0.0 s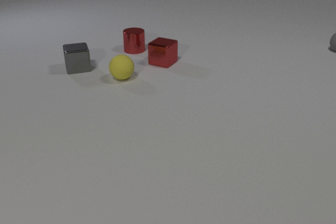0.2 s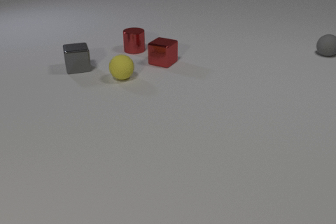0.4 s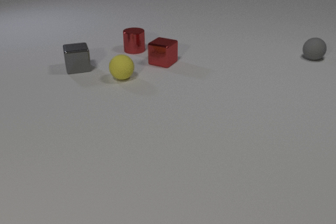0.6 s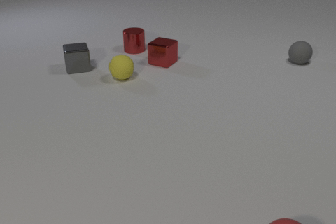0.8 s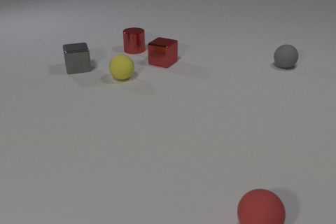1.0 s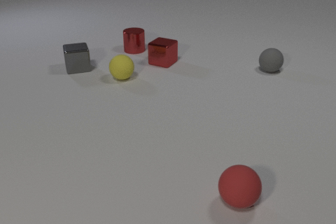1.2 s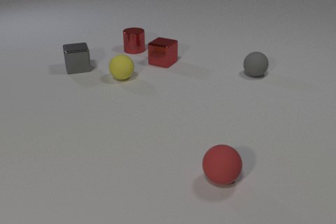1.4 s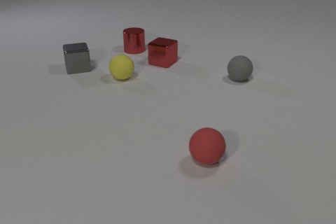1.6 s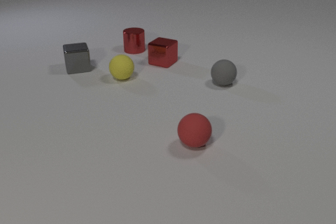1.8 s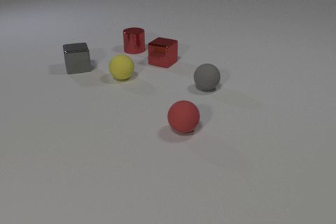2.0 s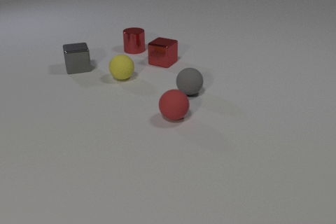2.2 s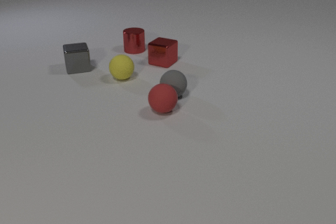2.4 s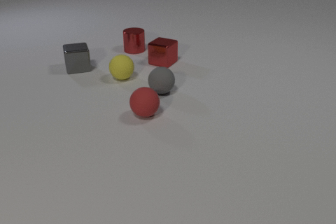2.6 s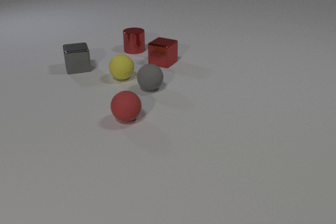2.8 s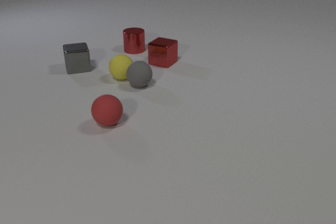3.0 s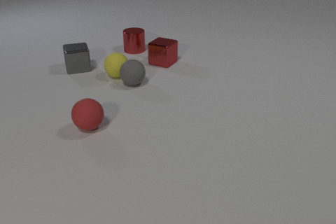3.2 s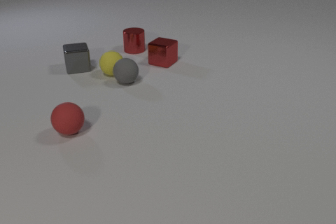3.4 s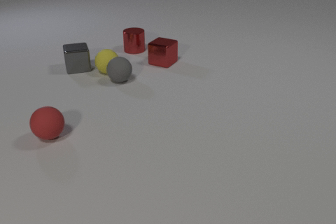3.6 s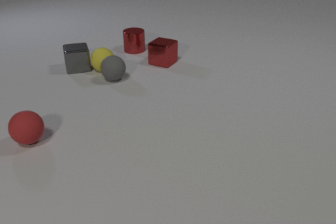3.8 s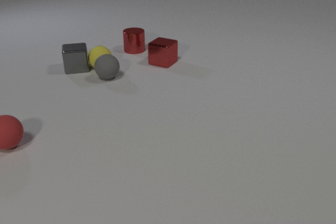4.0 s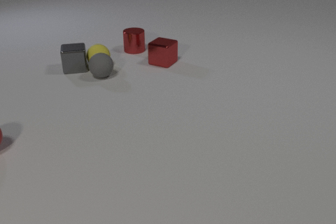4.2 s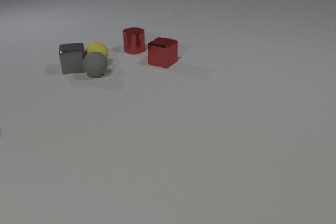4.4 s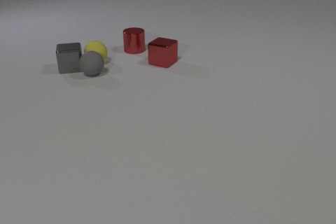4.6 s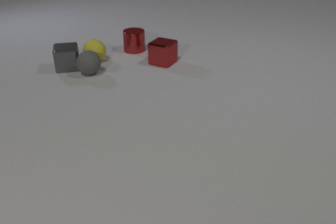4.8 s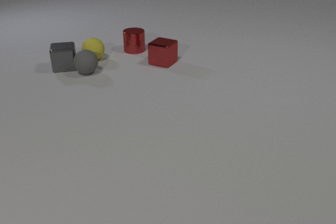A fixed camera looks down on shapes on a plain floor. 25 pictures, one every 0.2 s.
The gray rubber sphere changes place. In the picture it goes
to the left.
0.0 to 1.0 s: The red rubber sphere comes in at the bottom edge, rolls away from the camera and to the left. The gray rubber sphere rolls toward the camera and to the left.
1.0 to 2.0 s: The red rubber sphere rolls away from the camera and to the left. The gray rubber sphere rolls to the left and toward the camera.
2.0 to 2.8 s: The red rubber sphere rolls to the left. The gray rubber sphere rolls to the left. The red rubber sphere and the gray rubber sphere collide. The gray rubber sphere and the yellow rubber sphere collide.
2.8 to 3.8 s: The red rubber sphere rolls to the left. The gray rubber sphere rolls to the left and away from the camera. The yellow rubber sphere rolls away from the camera and to the left. The yellow rubber sphere and the gray metal cube collide.
3.8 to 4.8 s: The red rubber sphere rolls to the left, leaves at the left edge. The gray rubber sphere rolls to the left and away from the camera. The yellow rubber sphere rolls away from the camera. The gray metal cube slides to the left and away from the camera. The gray rubber sphere and the gray metal cube collide.
What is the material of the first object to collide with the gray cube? rubber.
Are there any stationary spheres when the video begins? yes.
Are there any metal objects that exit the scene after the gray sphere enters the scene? no.
